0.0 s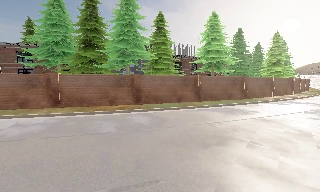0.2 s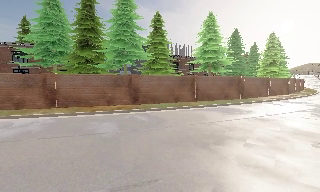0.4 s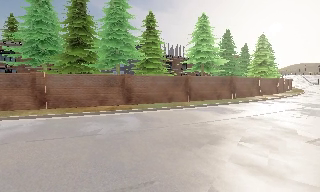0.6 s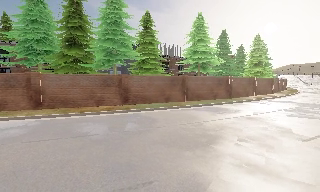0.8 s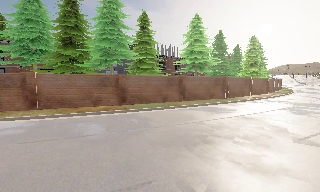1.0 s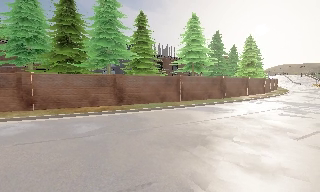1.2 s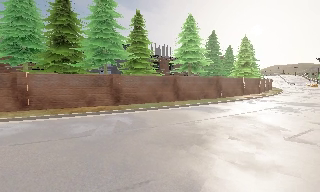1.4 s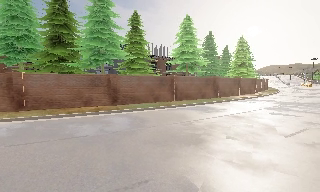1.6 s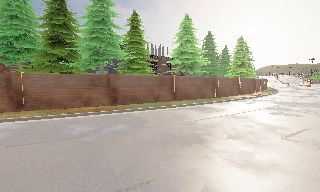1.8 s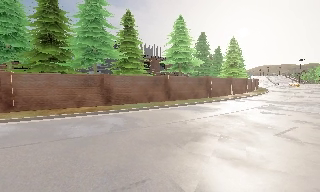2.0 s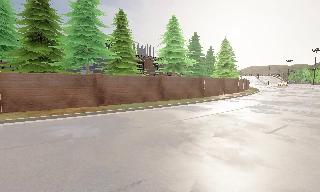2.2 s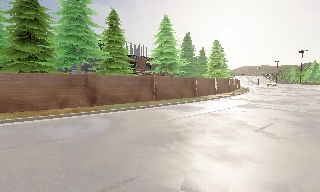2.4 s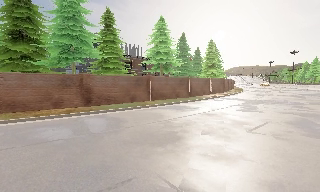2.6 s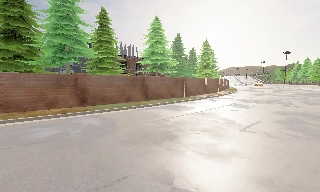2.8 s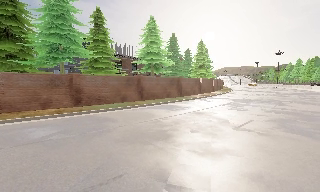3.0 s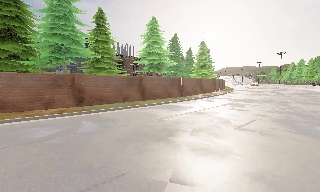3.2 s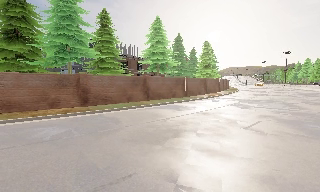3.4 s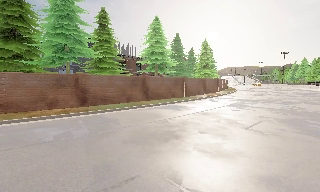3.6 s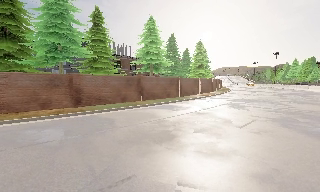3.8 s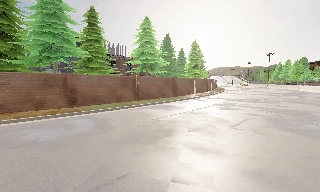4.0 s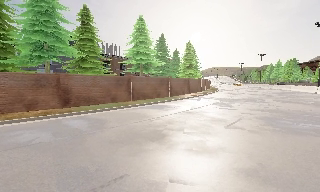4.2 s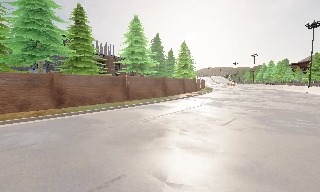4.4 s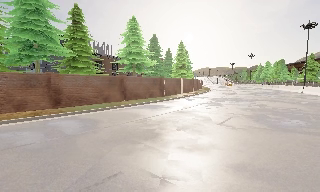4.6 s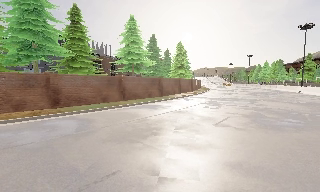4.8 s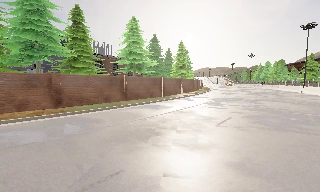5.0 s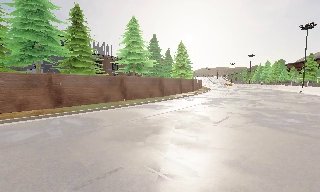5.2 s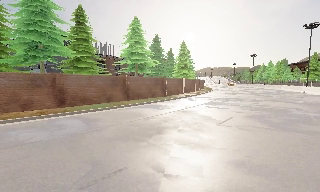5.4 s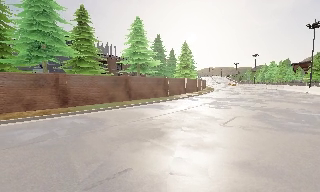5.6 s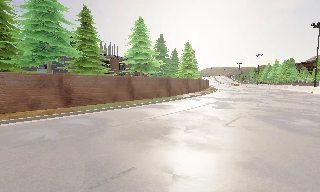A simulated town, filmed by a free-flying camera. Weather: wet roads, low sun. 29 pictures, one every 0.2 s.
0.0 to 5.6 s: The camera swings to its right by about 25 degrees, and the scene slides to the left. It travels to its left and backward, about 1 m.
The film runs forward here.
